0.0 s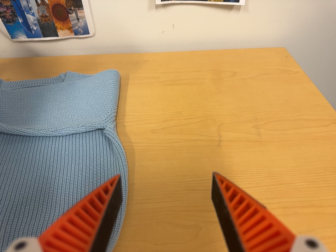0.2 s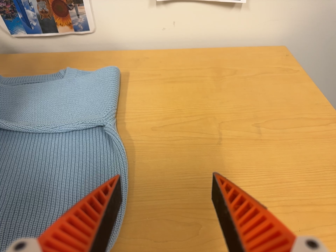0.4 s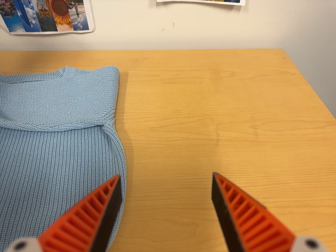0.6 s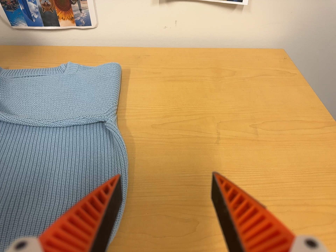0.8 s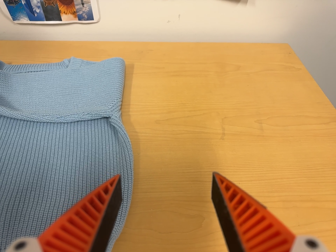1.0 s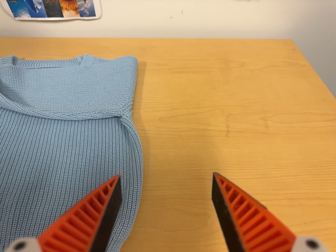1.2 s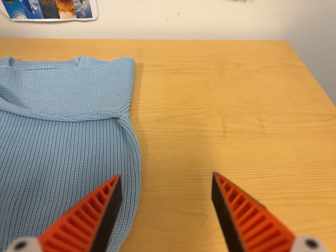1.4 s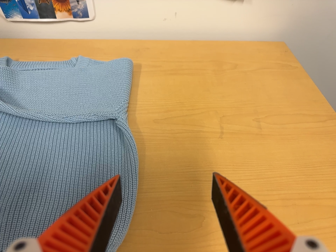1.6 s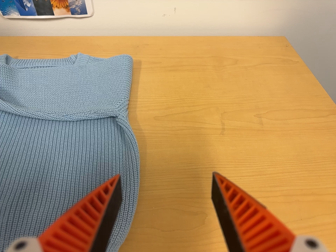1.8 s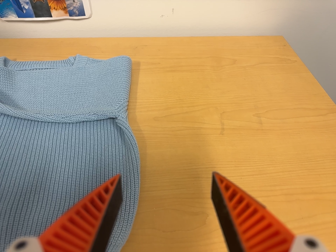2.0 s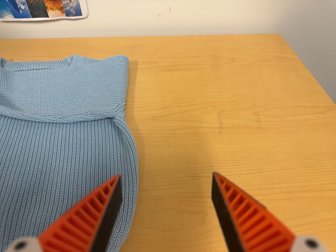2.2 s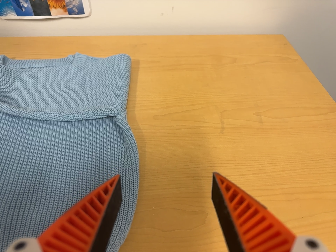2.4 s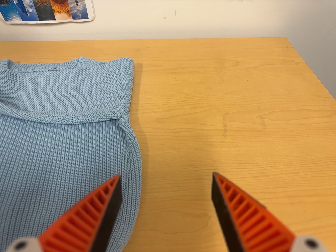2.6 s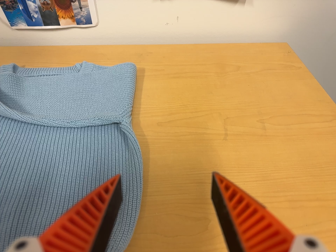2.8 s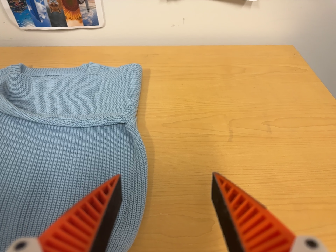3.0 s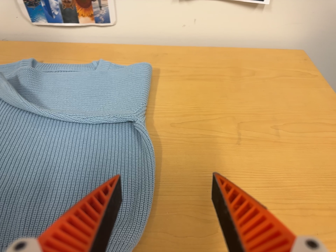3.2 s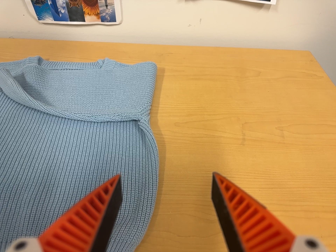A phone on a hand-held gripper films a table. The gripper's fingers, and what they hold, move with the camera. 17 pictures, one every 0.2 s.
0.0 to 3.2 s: The camera travels to its left, about 4 cm, so close, fixed things drift to the right.
The film runs backward here.
